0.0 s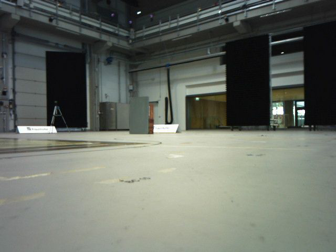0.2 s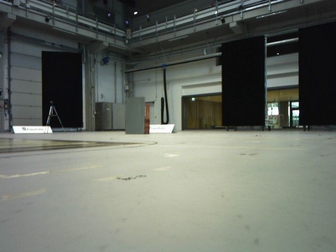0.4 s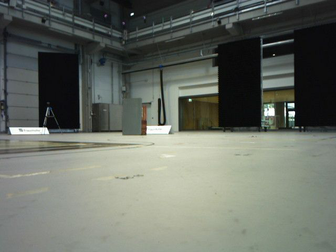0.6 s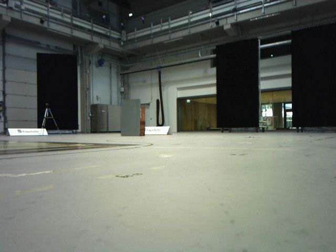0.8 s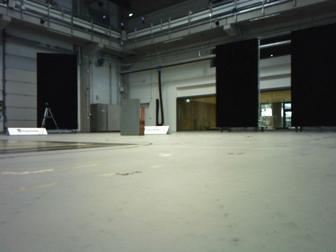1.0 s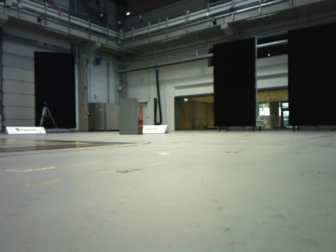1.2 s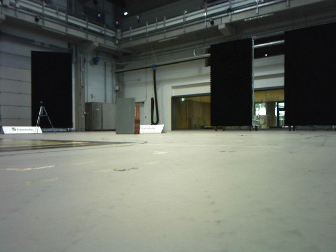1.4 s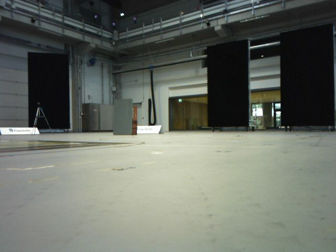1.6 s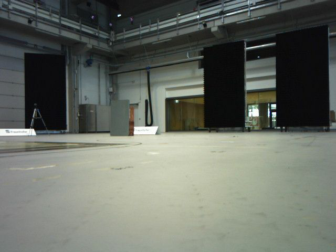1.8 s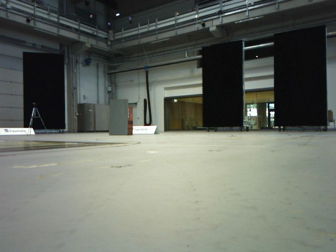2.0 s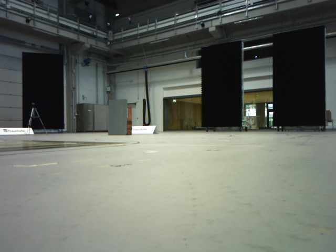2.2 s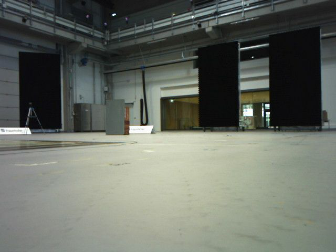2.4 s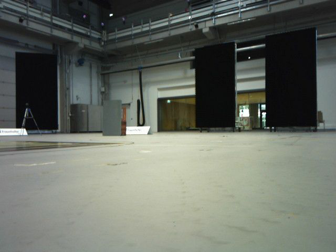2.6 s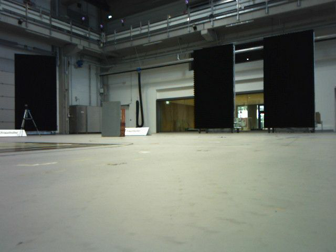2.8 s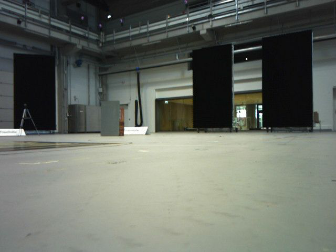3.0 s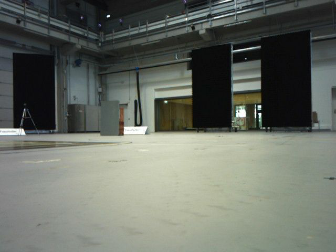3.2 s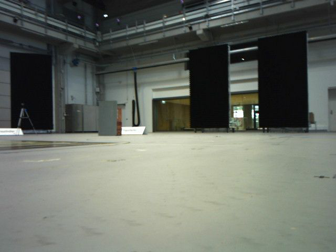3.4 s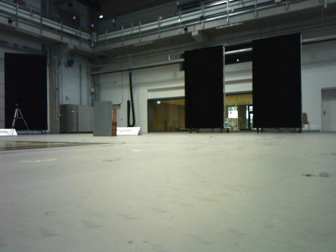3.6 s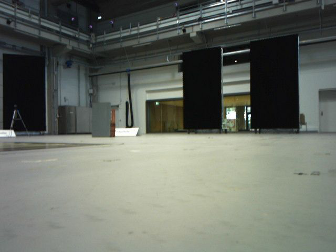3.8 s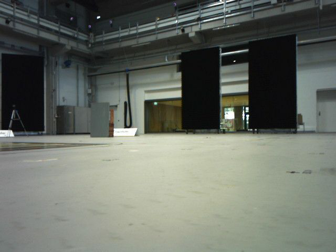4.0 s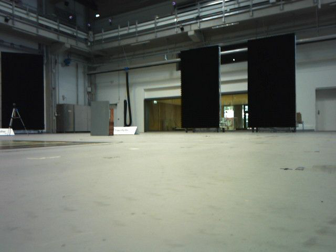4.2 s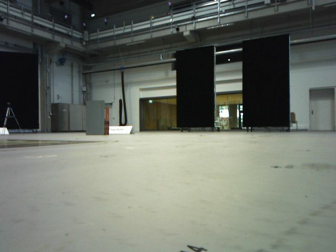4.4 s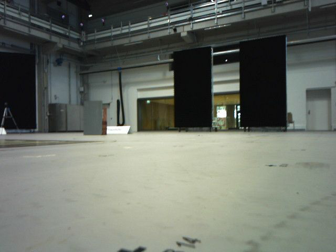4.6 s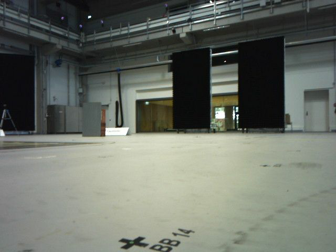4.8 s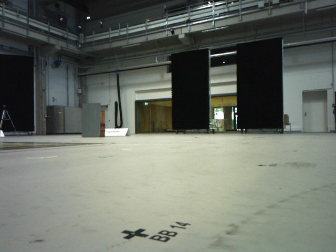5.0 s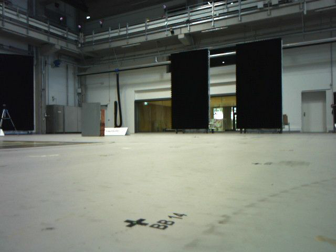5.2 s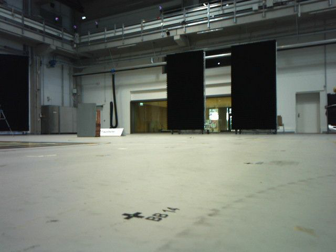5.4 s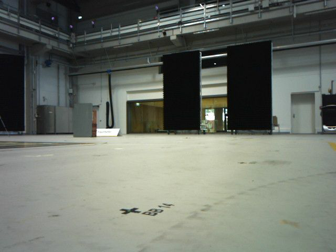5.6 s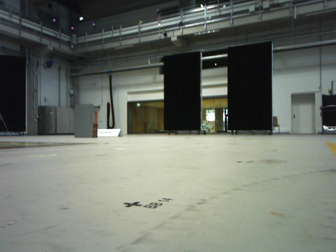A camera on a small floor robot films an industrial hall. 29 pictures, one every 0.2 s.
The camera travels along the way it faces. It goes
backward.
0.0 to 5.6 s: The camera swings to its right by about 10 degrees, and the scene slides to the left. It travels backward, about 1.2 m, so what stands in front gets smaller.
The film runs backward here.
